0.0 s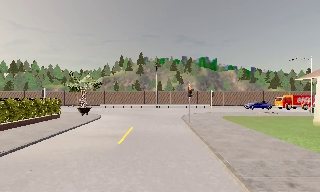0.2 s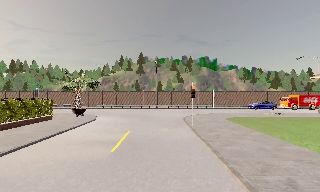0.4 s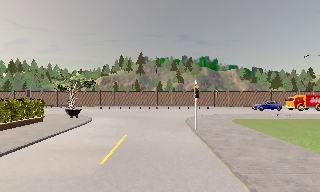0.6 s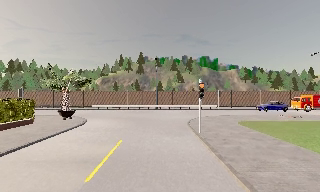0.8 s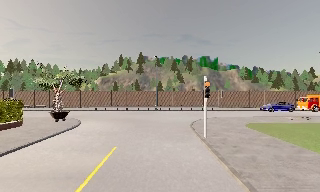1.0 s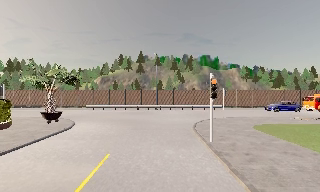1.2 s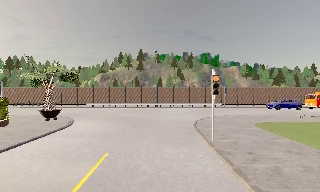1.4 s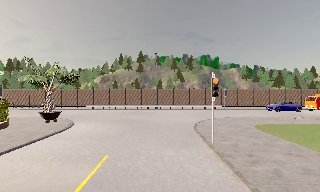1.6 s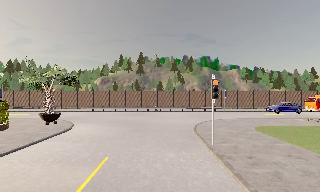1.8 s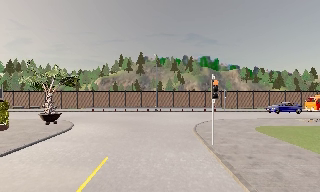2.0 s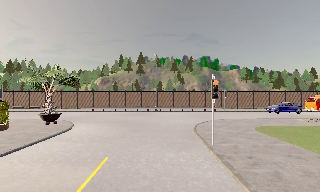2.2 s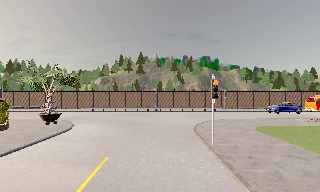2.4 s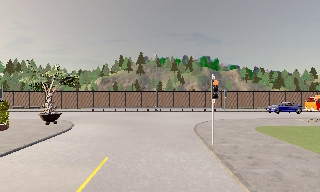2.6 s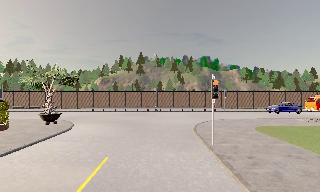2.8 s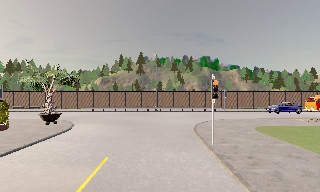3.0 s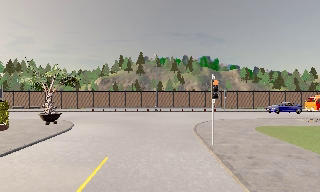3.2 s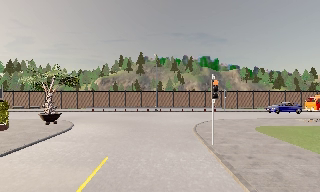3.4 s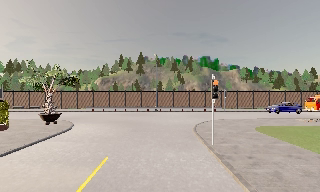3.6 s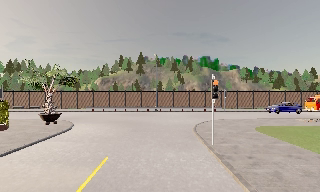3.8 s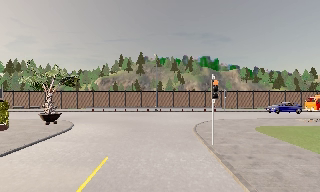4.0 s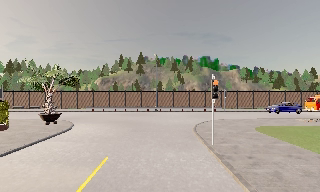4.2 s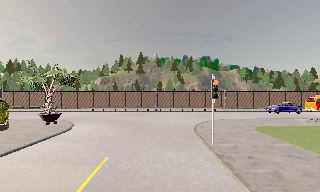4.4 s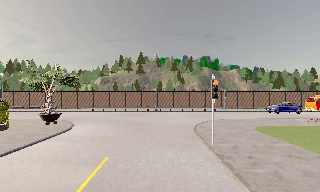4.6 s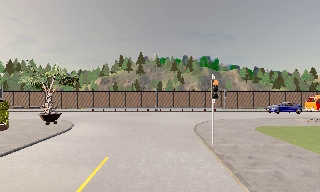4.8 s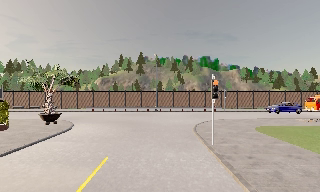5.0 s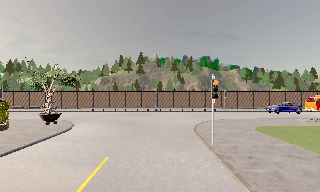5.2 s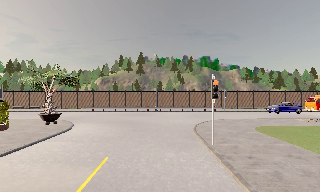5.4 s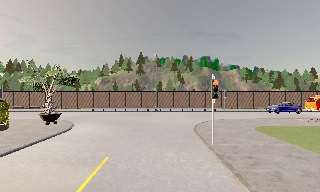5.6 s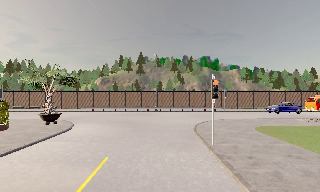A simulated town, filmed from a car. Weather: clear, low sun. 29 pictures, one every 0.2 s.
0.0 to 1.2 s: The camera travels forward, about 6 m, so what stands in front looms larger. It loses speed.
1.2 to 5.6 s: The camera keeps its place and its aim.
The film runs forward here.
